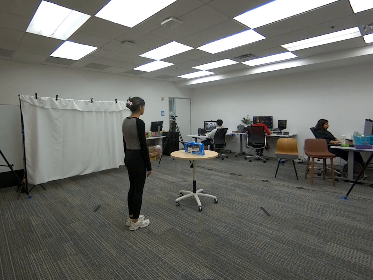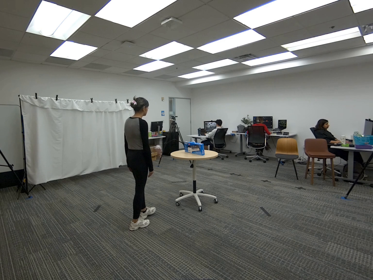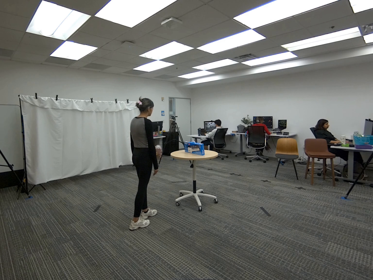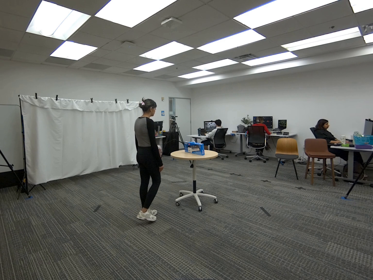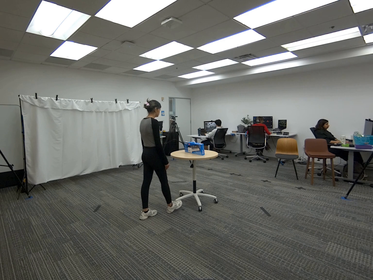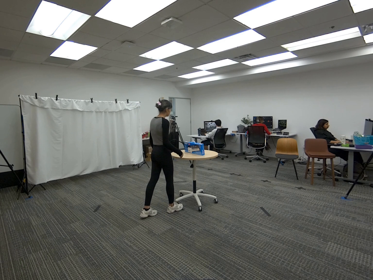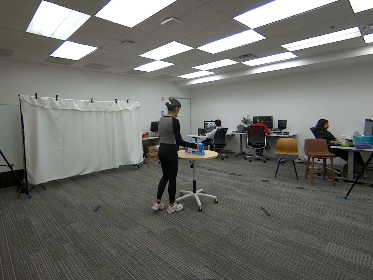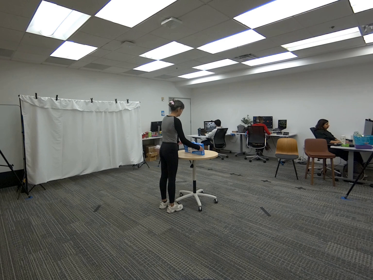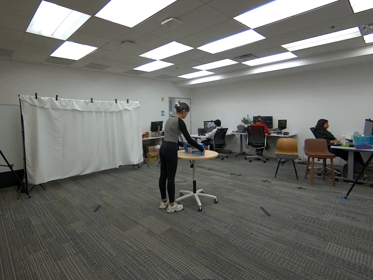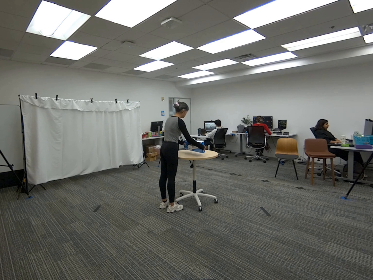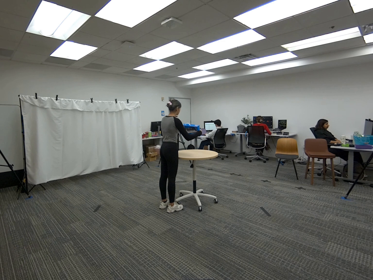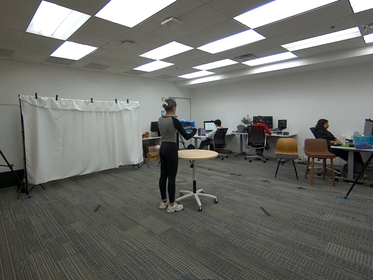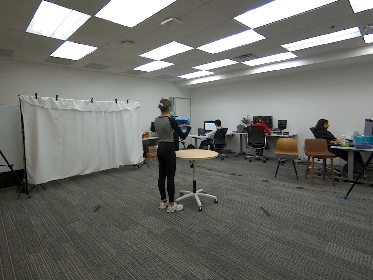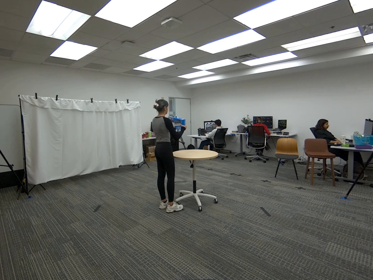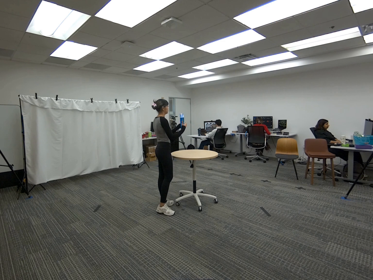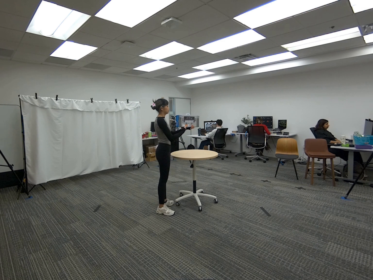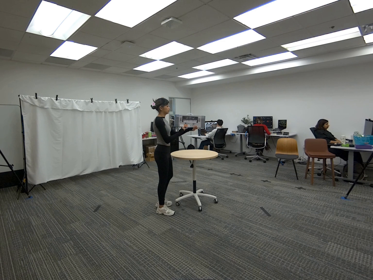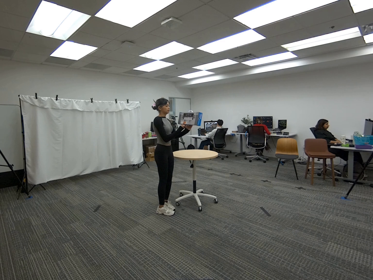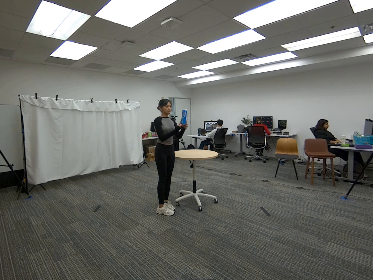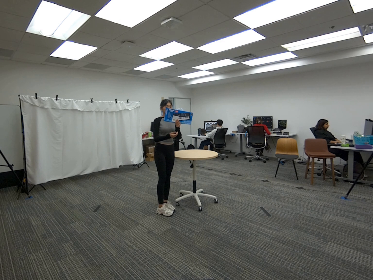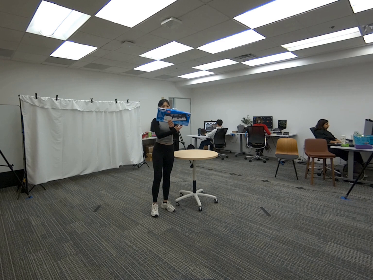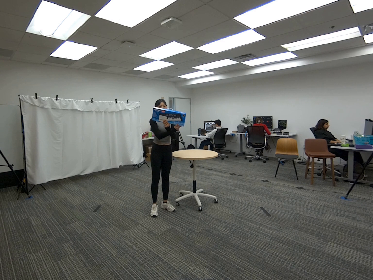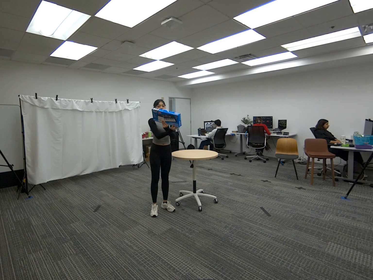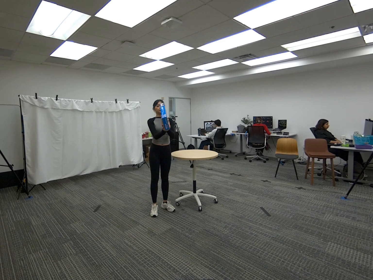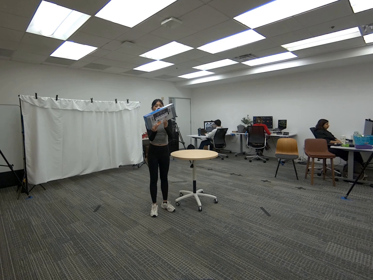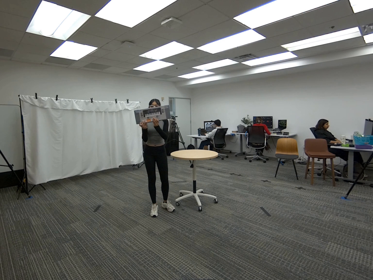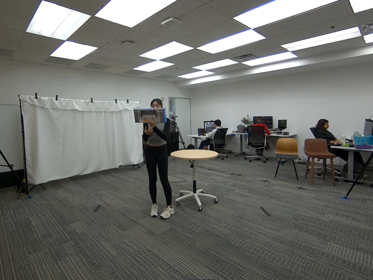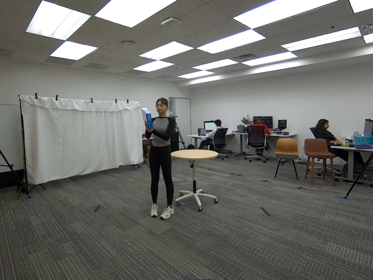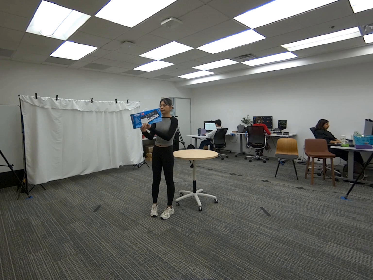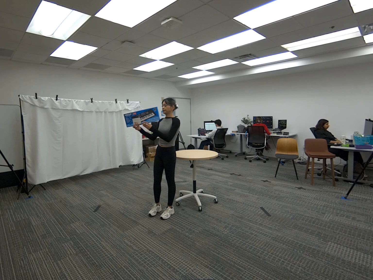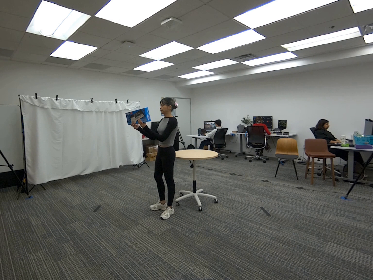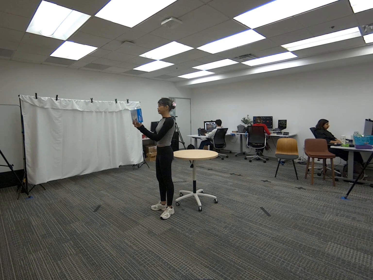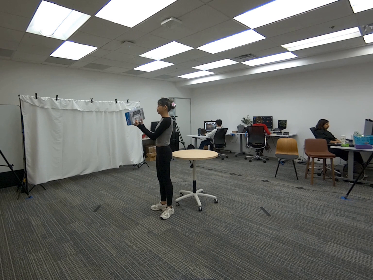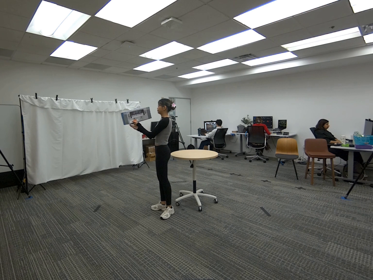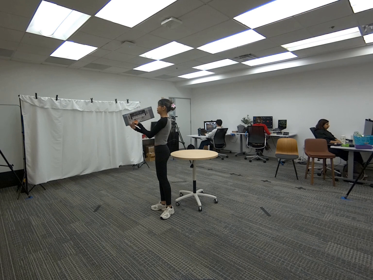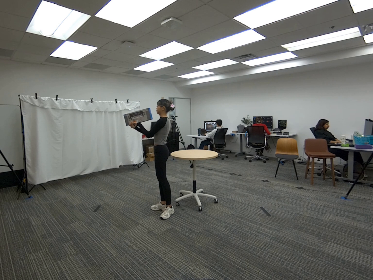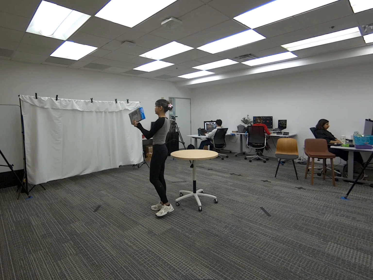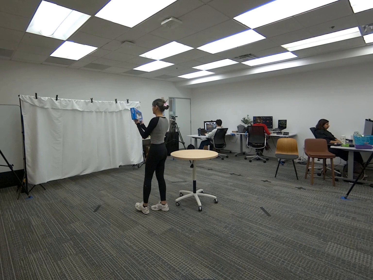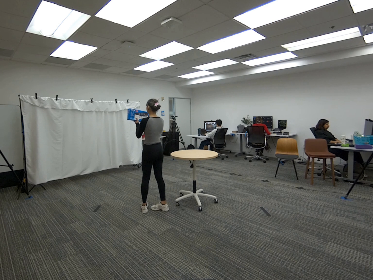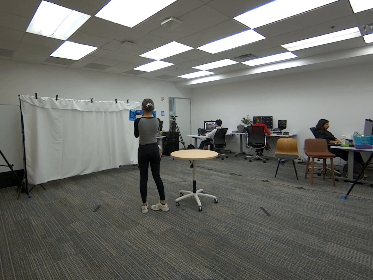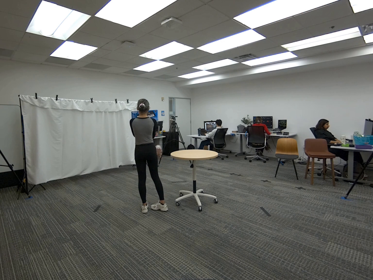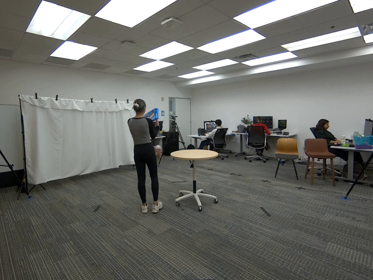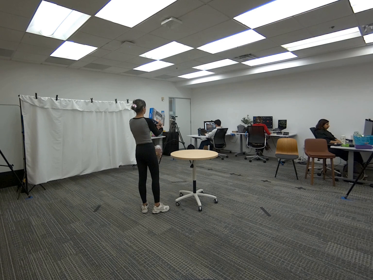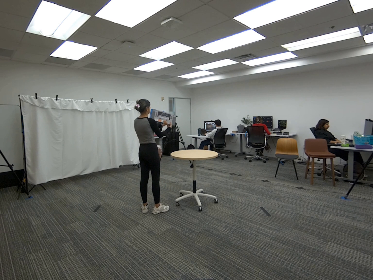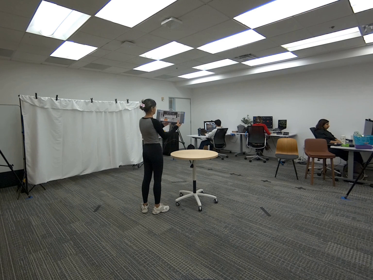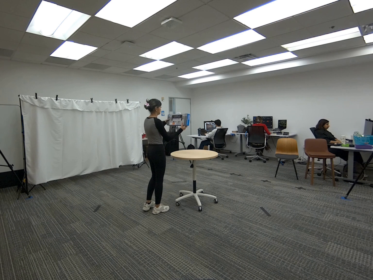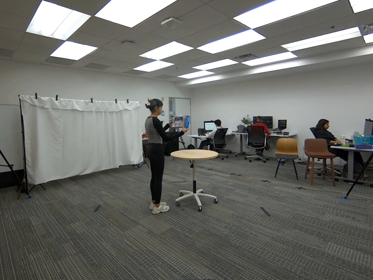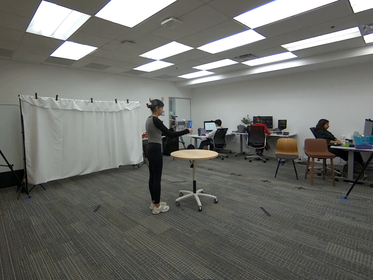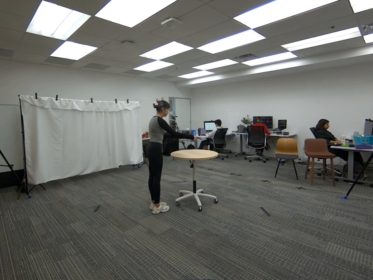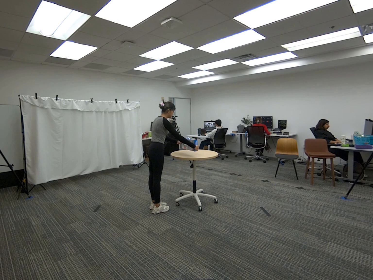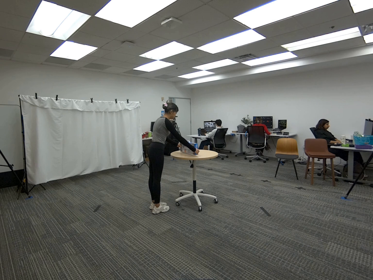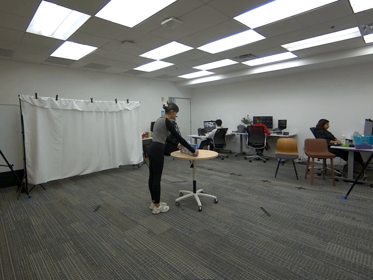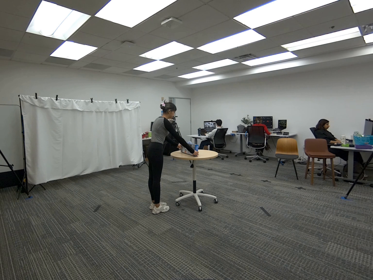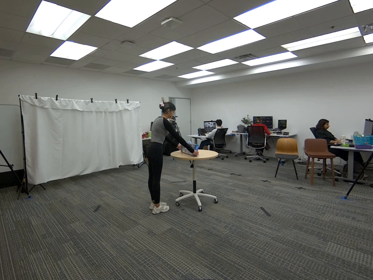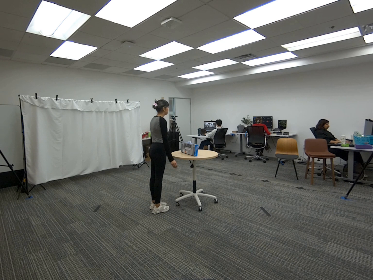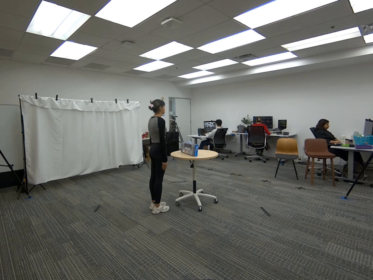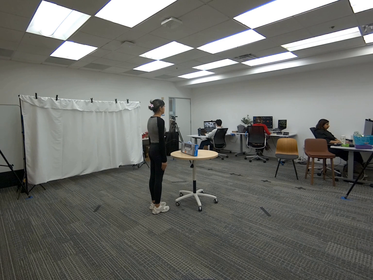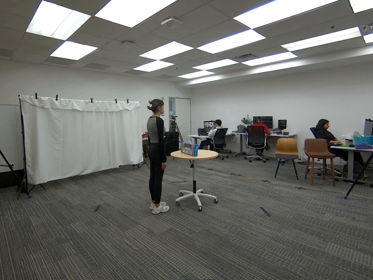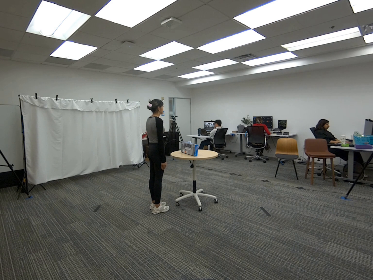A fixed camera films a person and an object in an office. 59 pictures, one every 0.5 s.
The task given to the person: Walk over to the keyboard box on the round table and pick up the box with both hands and rotate the box in midair as you rotate your body to give a visual of the box from all angles.
